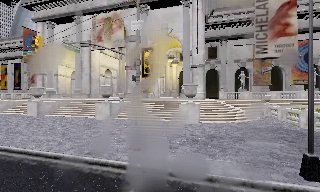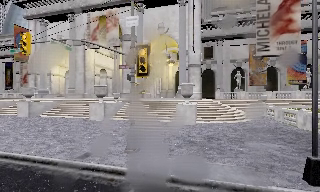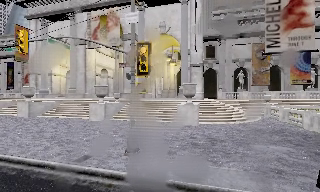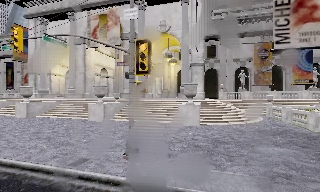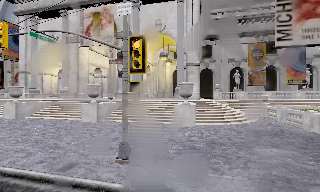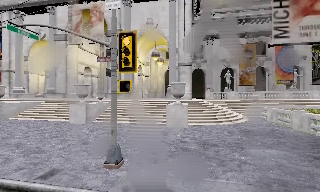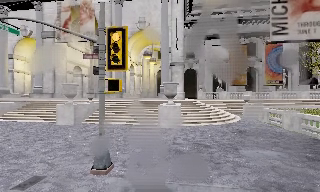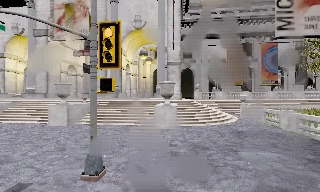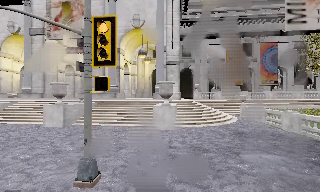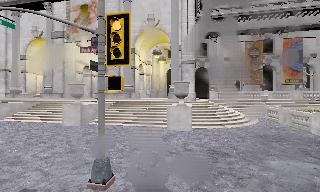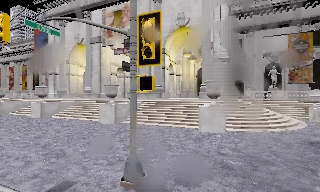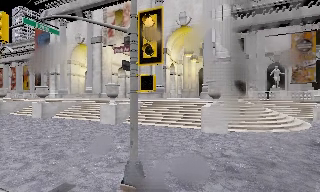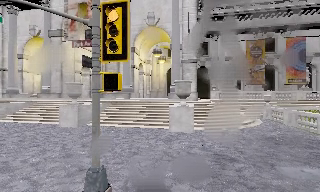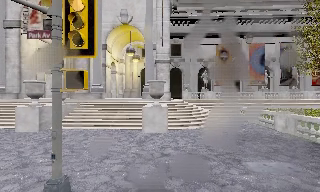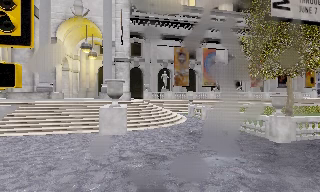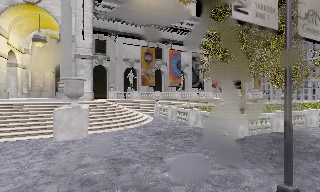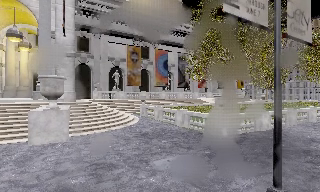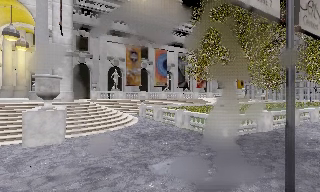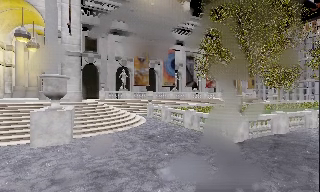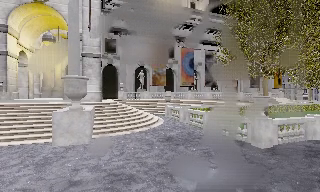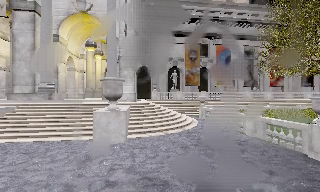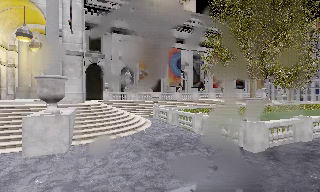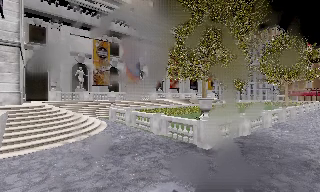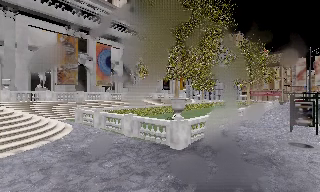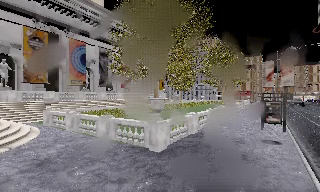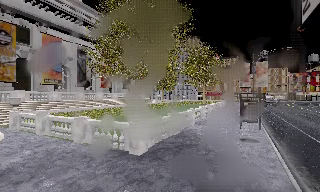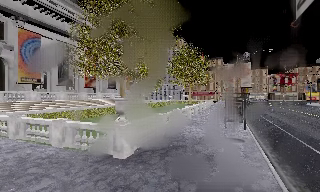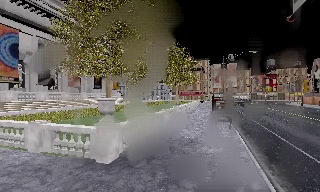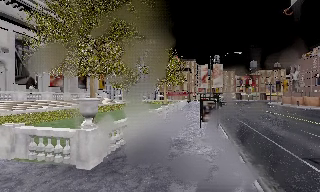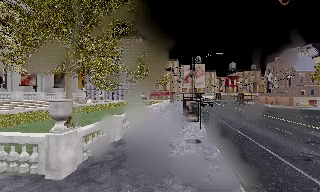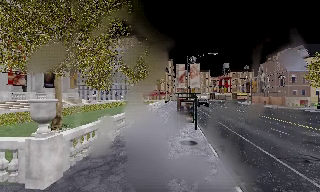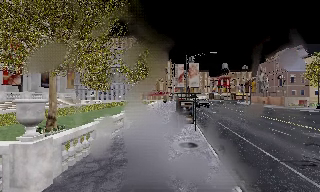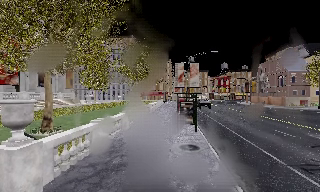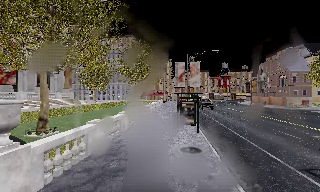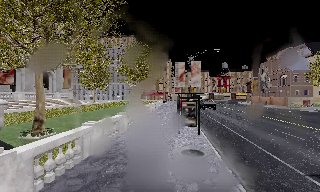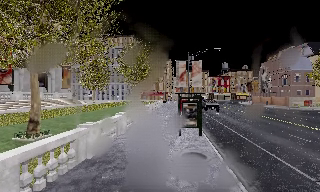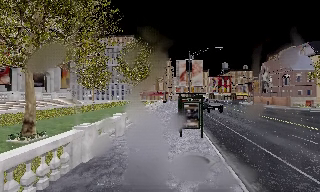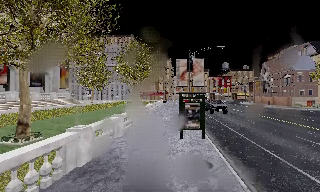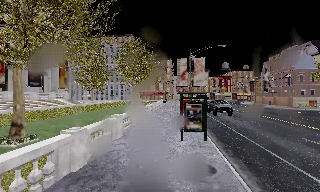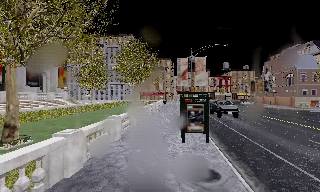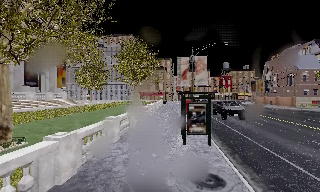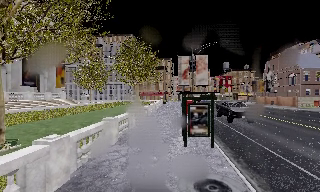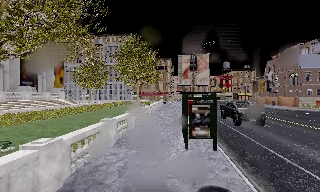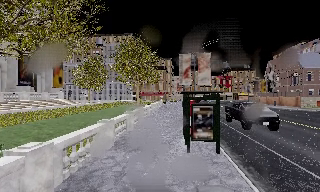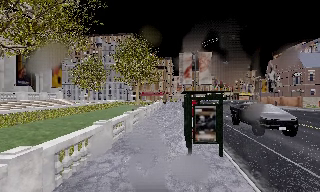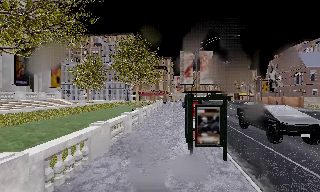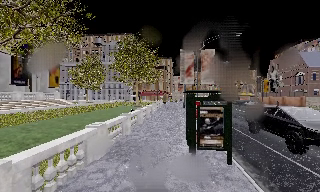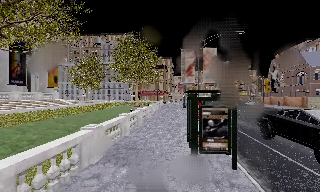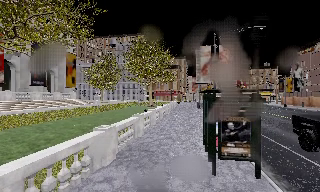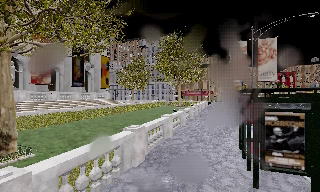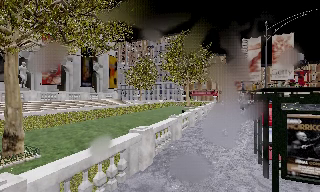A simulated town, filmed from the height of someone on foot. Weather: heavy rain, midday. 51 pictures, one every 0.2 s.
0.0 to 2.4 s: The camera travels forward, about 3.5 m, so what stands in front looms larger.
2.4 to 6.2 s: The scene slides to the left, as the camera pans about 95 degrees to its right. It travels forward, about 6 m.
6.2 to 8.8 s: The camera travels forward, about 5 m, so what stands in front looms larger.
8.8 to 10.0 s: The scene slides to the right, as the camera pans about 20 degrees to its left. It travels forward, about 2 m, so what stands in front looms larger.
The film runs forward here.
